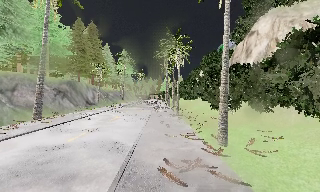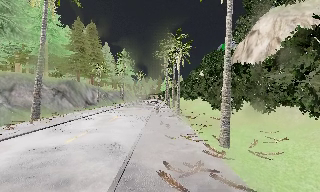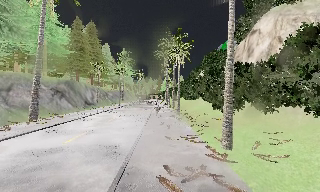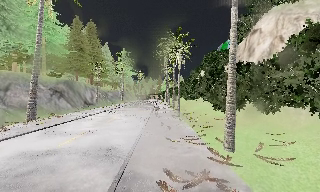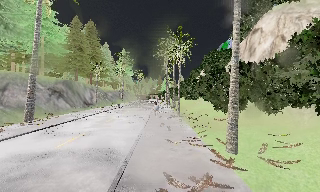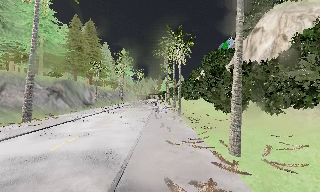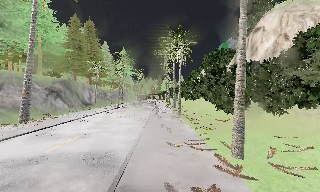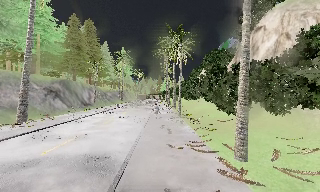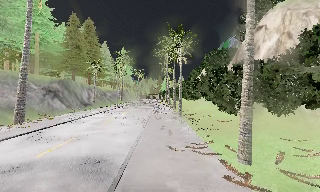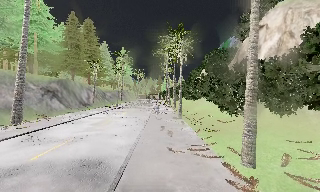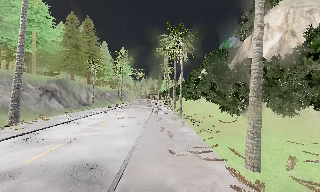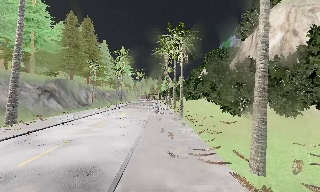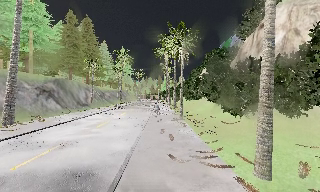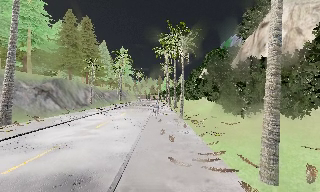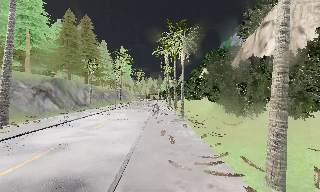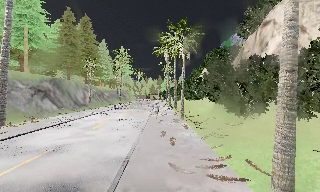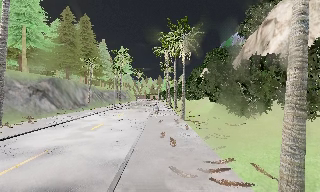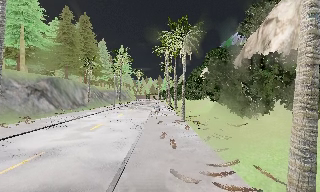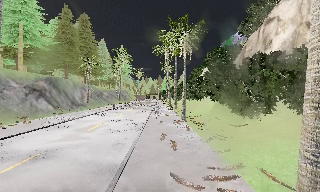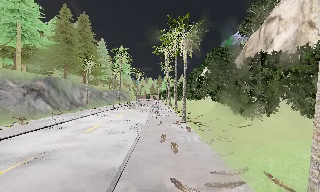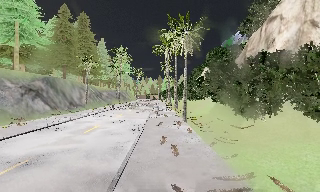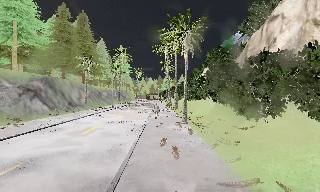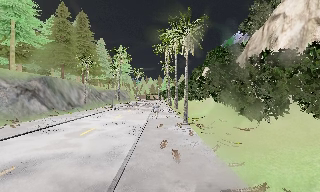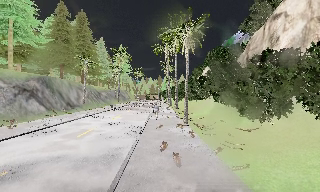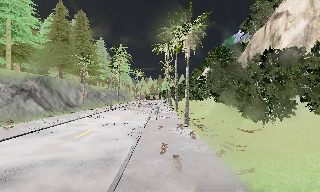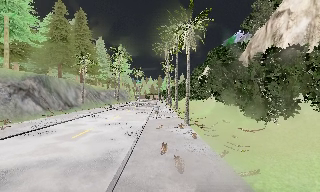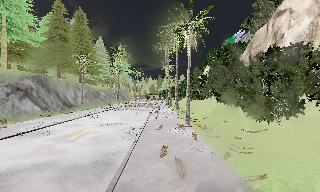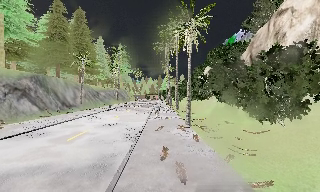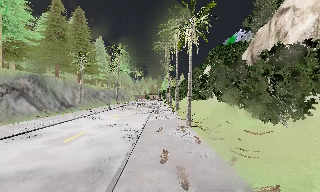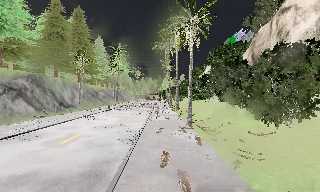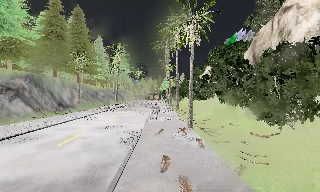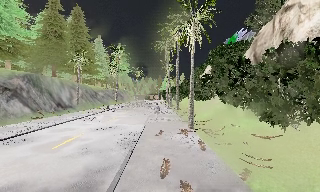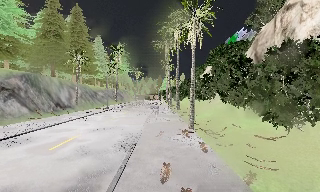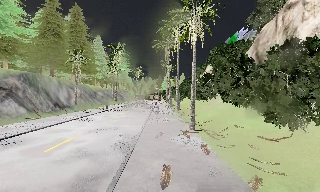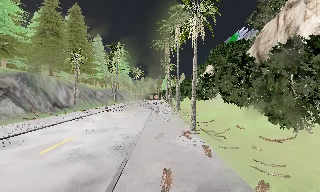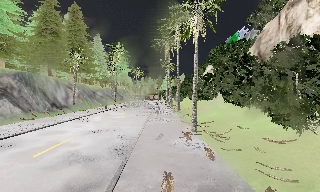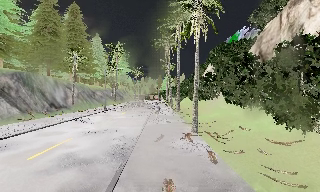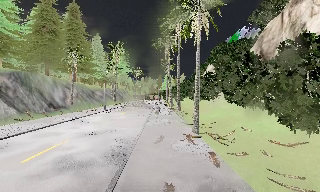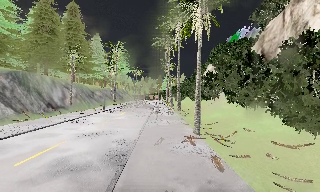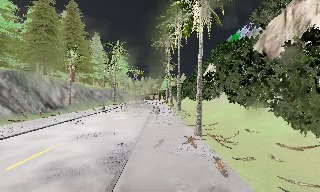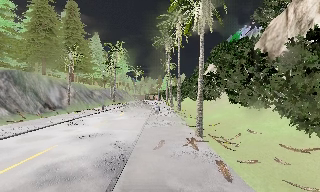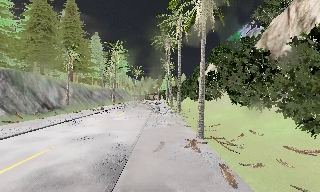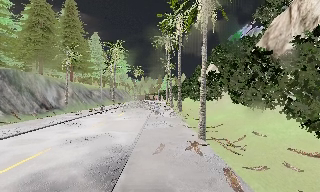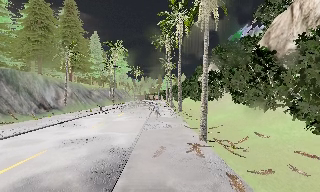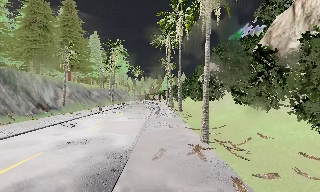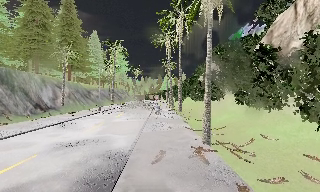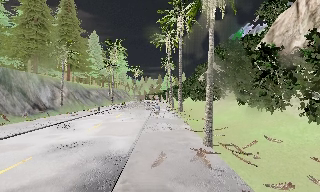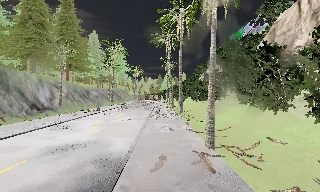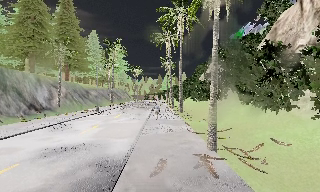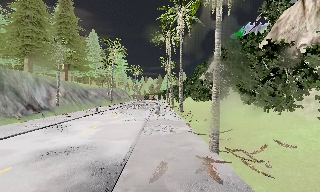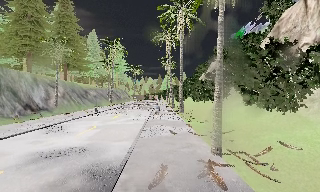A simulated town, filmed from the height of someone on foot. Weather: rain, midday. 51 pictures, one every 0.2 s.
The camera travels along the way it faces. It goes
forward.
0.0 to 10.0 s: The camera travels forward, about 15 m, so what stands in front looms larger.
The film runs forward here.
